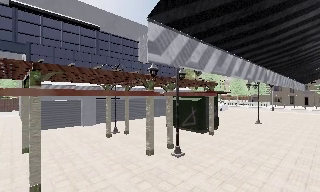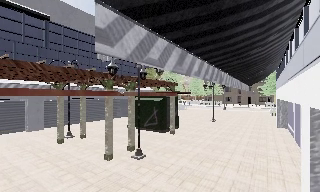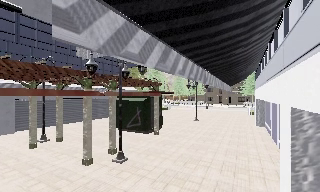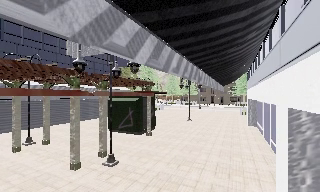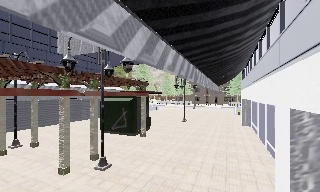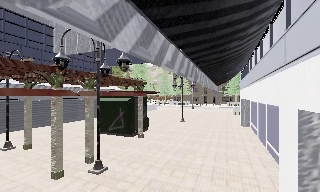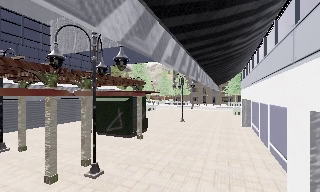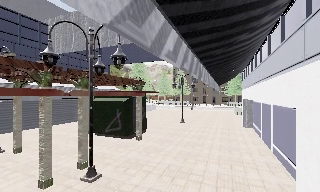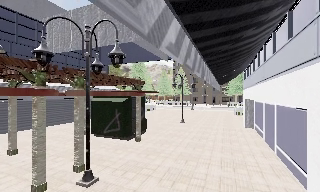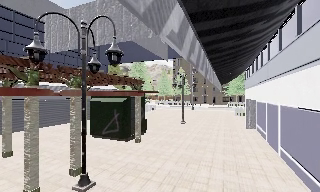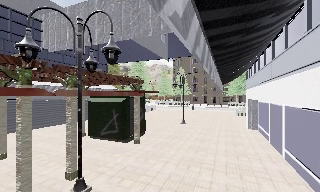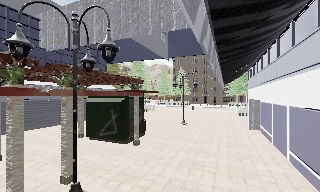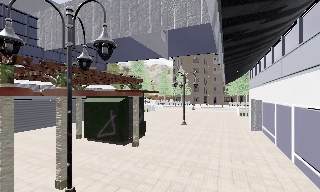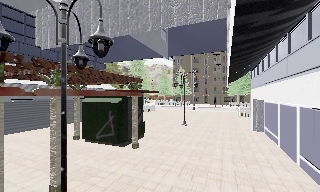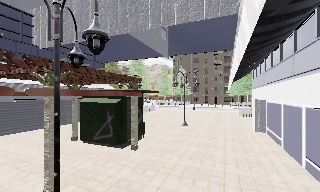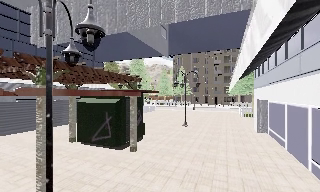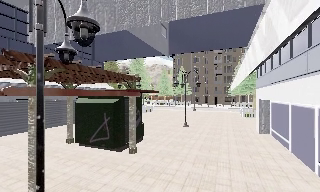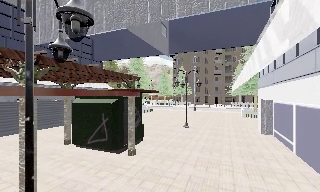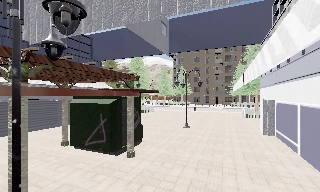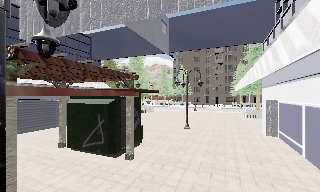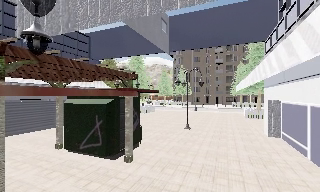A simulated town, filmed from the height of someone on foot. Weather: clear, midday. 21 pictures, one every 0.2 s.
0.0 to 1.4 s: The scene slides to the left, as the camera pans about 25 degrees to its right. It travels forward, about 1.5 m, so what stands in front looms larger.
1.4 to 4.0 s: The camera travels forward, about 3 m, so what stands in front looms larger.
The film runs forward here.
